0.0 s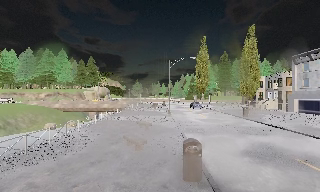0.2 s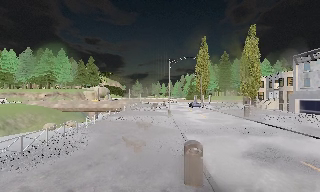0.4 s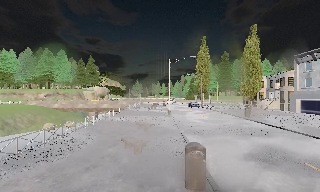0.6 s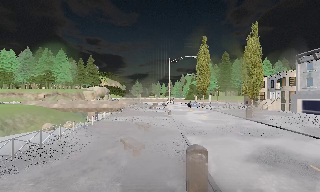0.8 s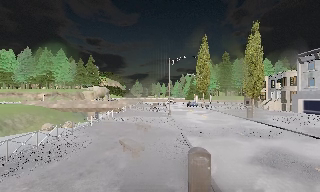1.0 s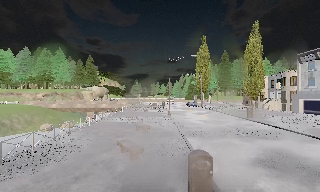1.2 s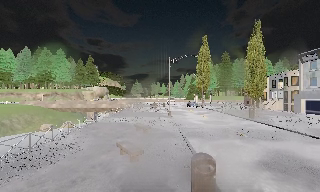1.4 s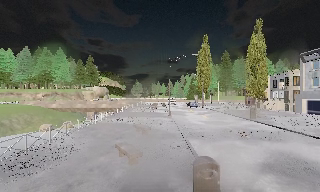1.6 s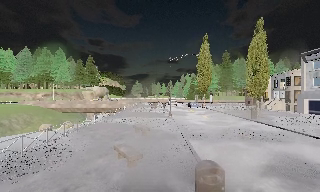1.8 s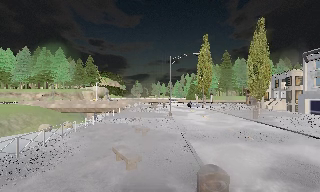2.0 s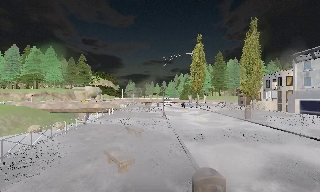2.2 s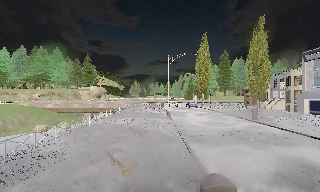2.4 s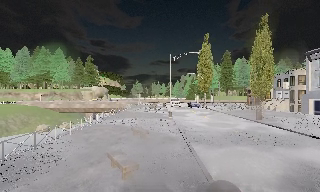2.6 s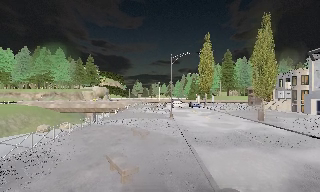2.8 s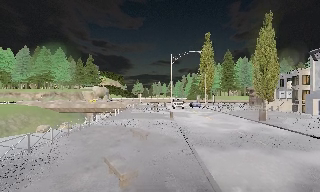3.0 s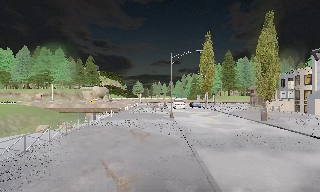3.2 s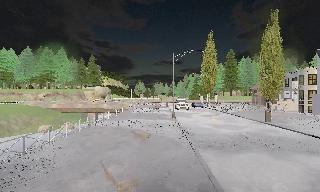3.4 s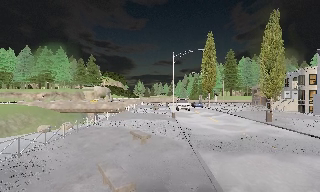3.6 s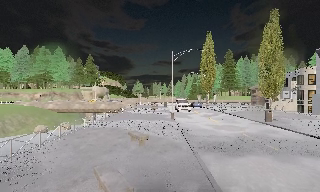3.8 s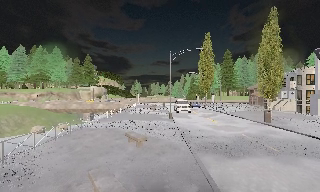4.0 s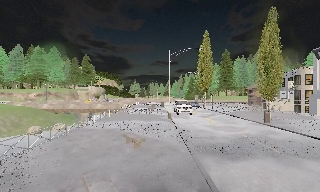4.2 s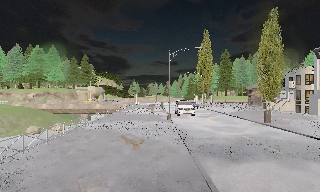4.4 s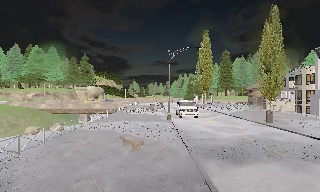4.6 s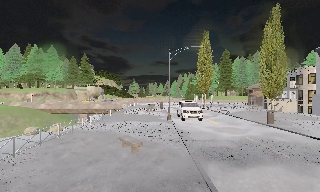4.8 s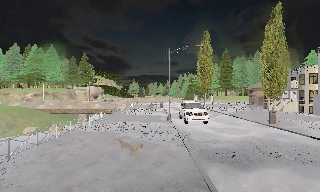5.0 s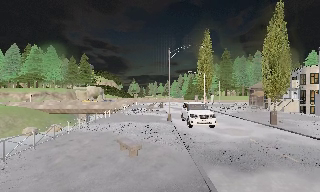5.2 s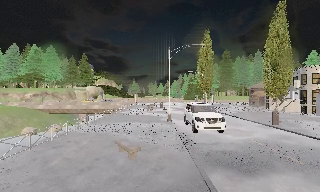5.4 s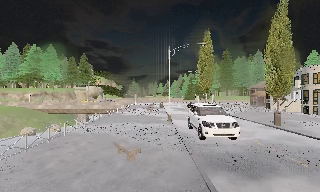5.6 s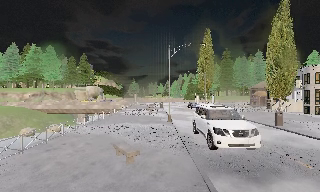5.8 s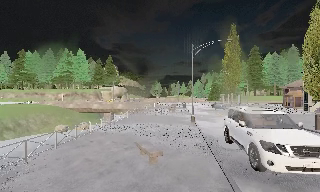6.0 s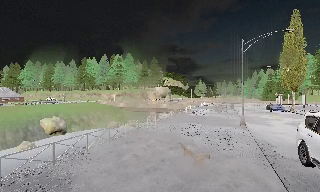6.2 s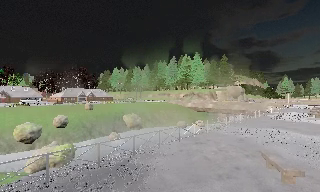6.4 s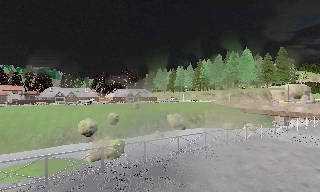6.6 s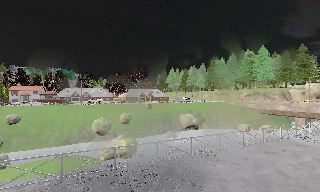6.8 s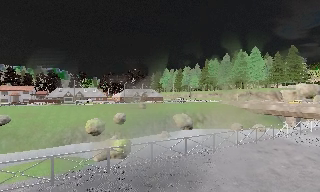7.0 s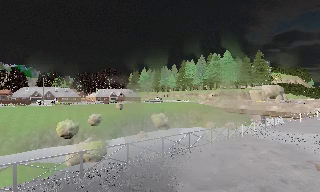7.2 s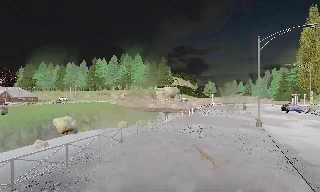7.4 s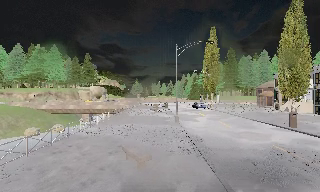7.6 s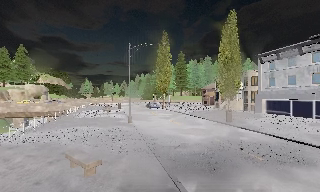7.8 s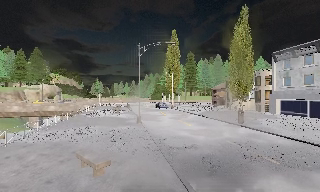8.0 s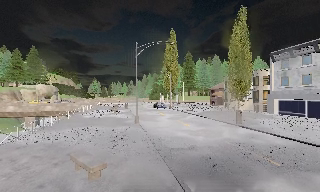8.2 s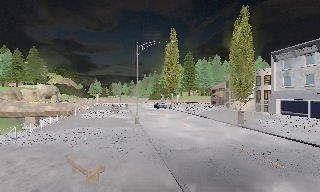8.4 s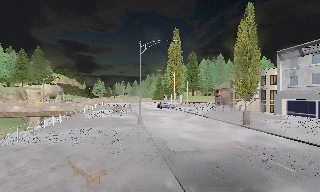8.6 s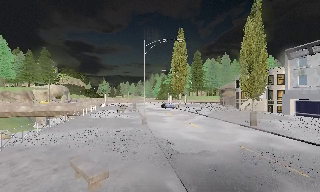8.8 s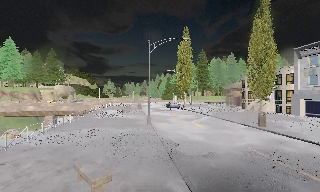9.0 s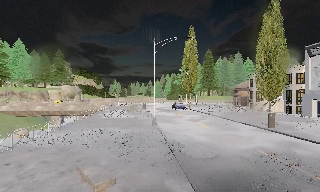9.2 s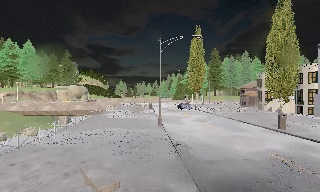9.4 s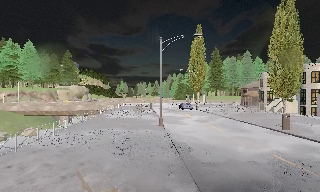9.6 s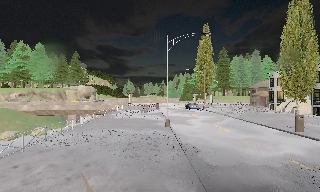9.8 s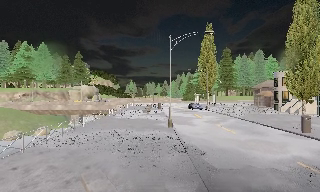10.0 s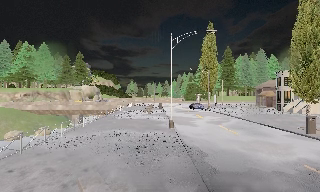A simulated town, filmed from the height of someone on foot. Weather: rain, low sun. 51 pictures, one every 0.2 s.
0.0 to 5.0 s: The camera travels forward, about 5 m, so what stands in front looms larger.
5.0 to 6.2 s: The camera swings to its left by about 45 degrees, and the scene slides to the right. It travels forward, about 1 m.
6.2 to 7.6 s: The camera pans to its right, which is clockwise from overhead, by about 65 degrees.
7.6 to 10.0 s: The scene slides to the right, as the camera pans about 15 degrees to its left. It travels forward, about 2.5 m, so what stands in front looms larger.
The film runs forward here.
